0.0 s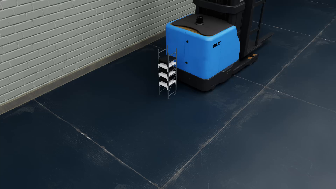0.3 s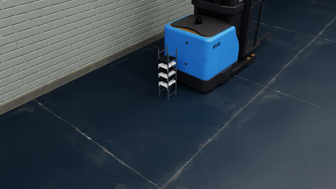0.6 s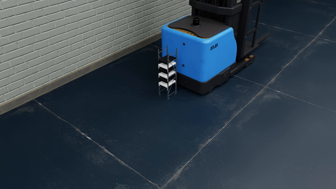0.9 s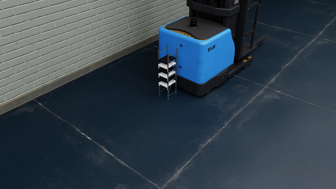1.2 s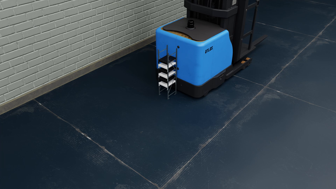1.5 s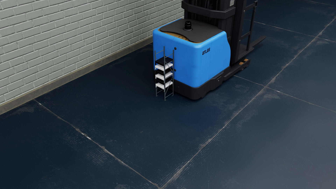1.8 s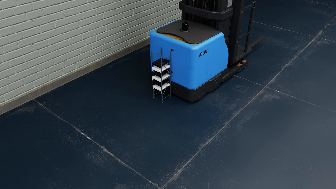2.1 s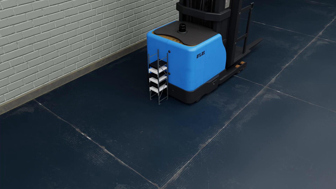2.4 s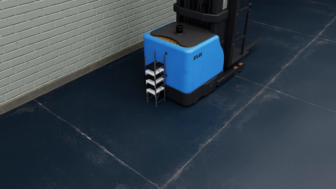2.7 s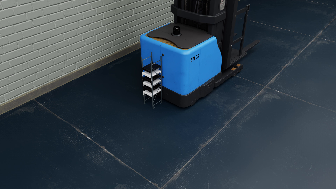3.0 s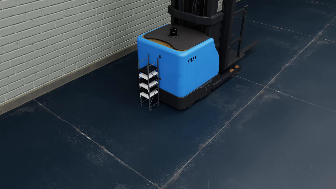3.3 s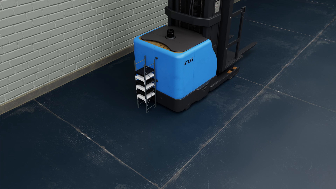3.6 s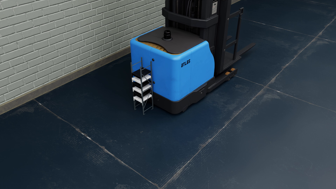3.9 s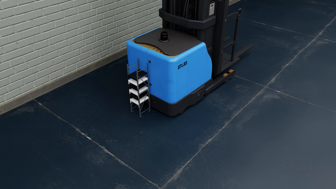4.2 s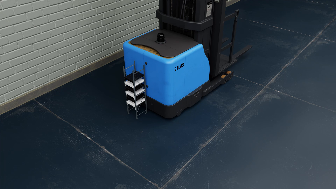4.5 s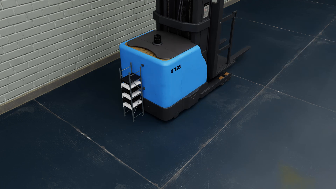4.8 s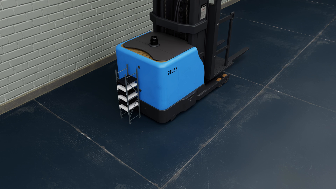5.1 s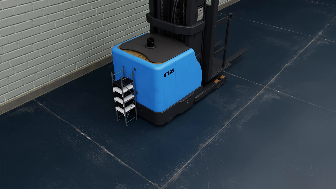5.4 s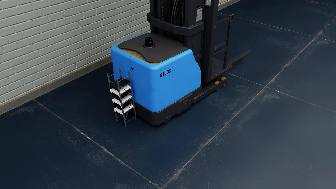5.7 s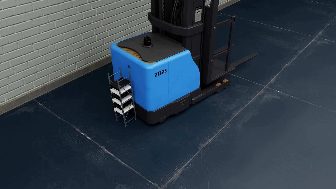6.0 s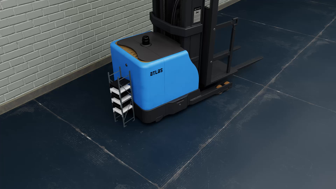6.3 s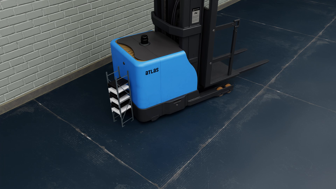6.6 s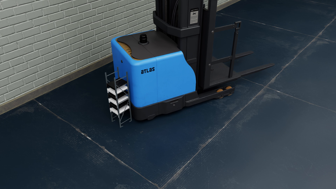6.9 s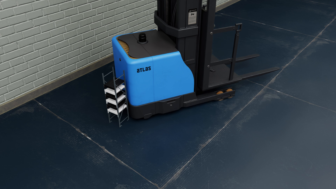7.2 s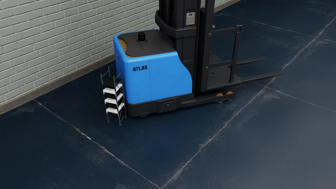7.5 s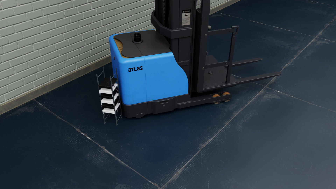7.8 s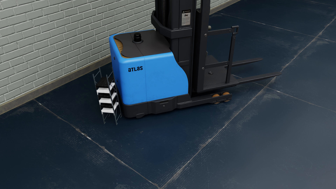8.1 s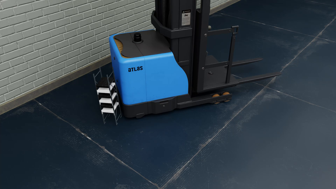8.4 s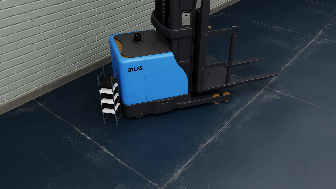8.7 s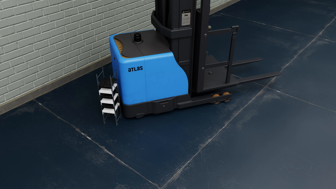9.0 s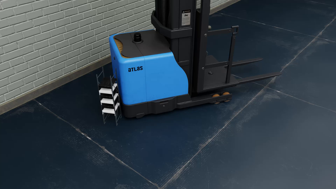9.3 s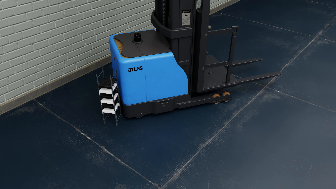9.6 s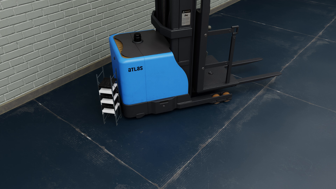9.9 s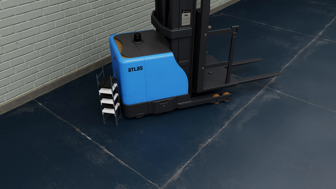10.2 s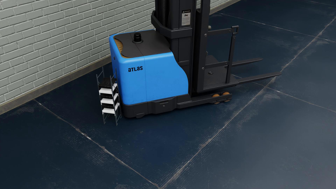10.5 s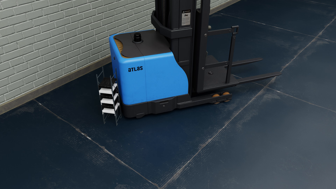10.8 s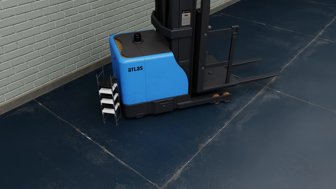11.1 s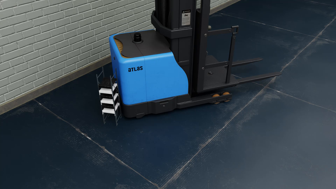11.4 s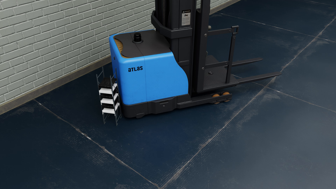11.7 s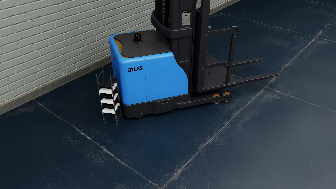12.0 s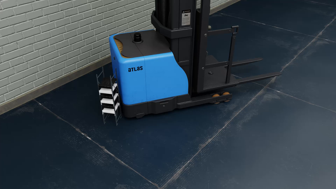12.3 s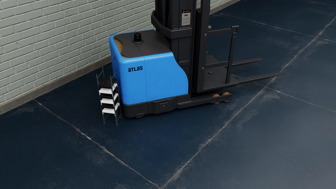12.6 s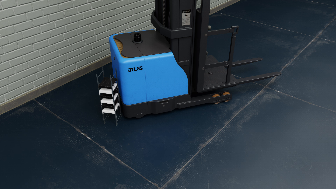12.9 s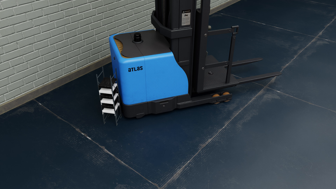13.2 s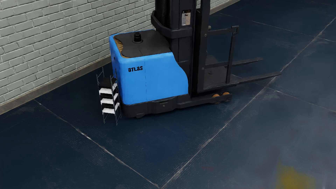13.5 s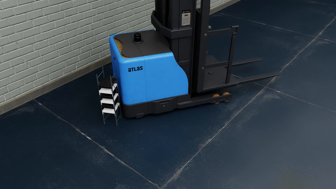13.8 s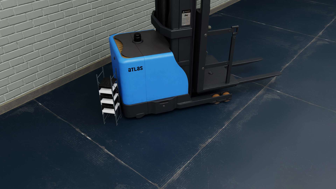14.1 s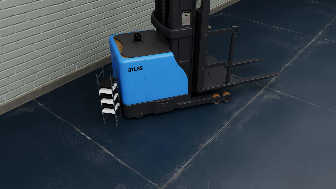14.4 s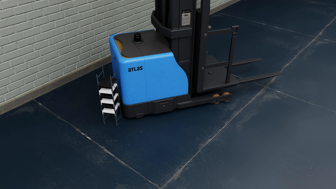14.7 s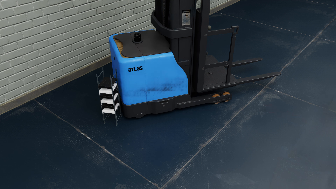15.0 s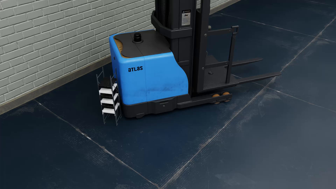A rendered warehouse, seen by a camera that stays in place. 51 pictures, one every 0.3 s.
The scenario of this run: A forklift runs into an object in its way.
